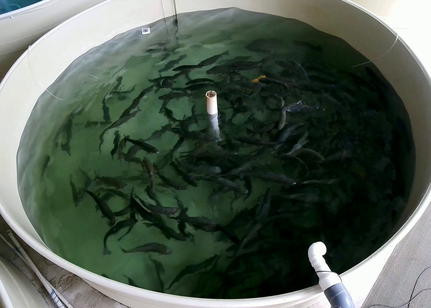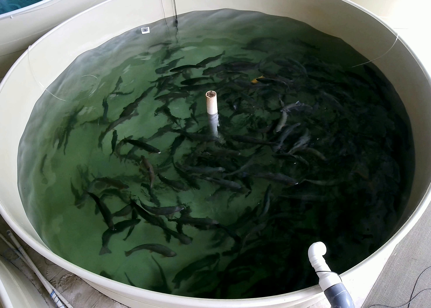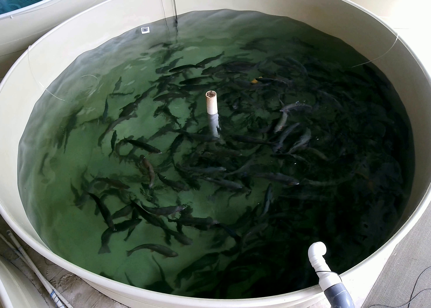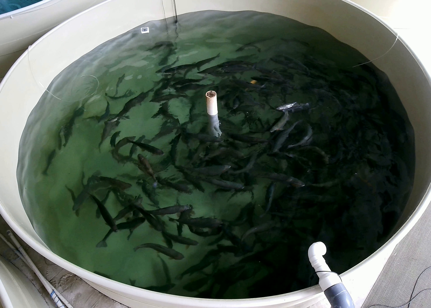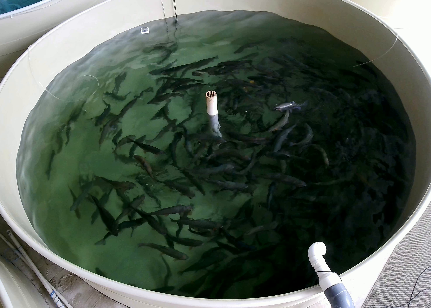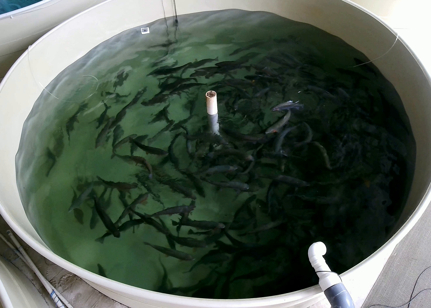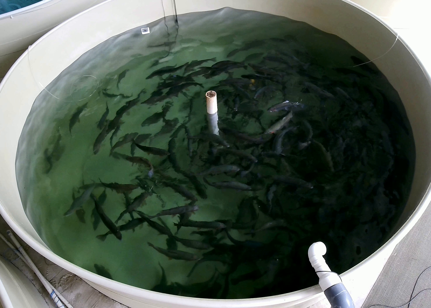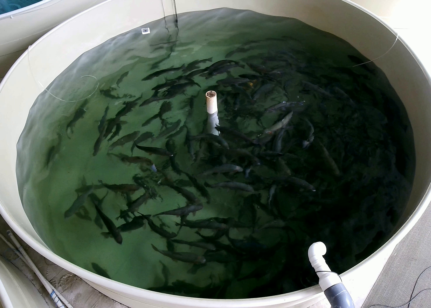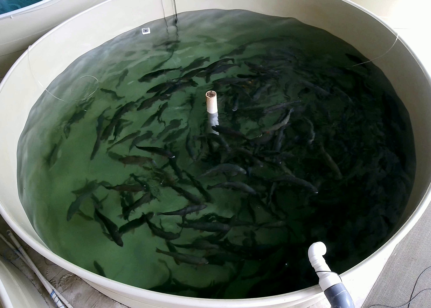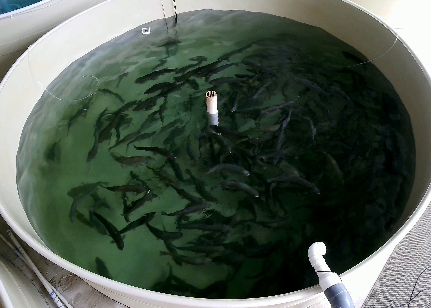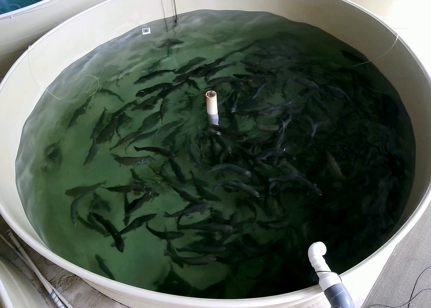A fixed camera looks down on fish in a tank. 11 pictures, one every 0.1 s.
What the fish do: Foraging.
